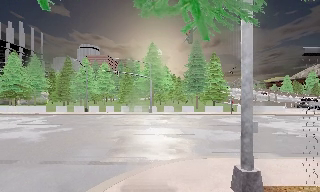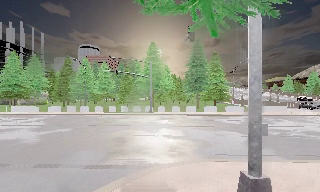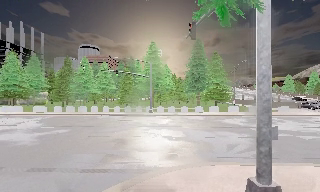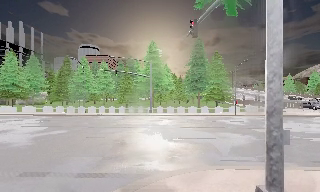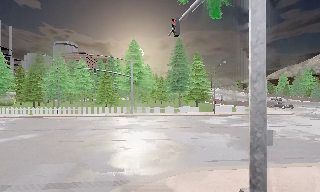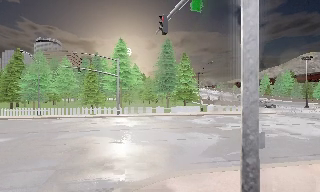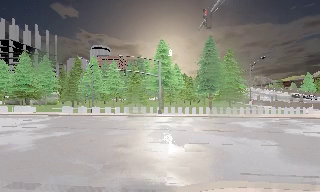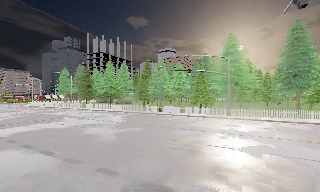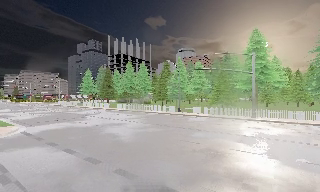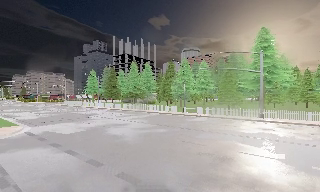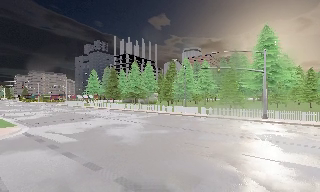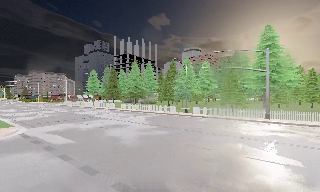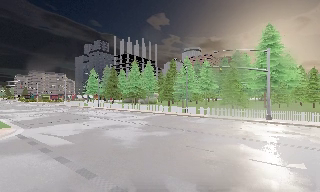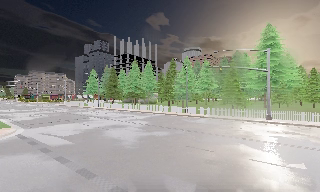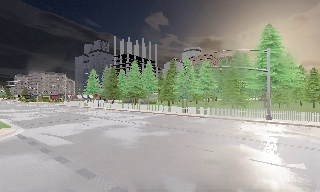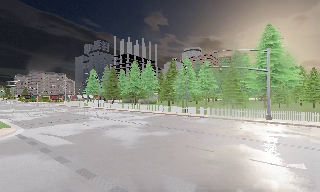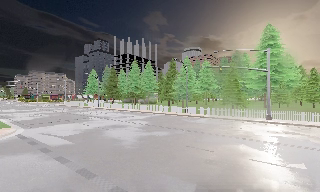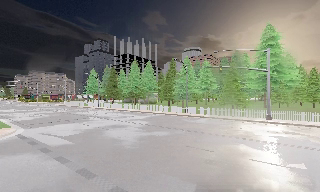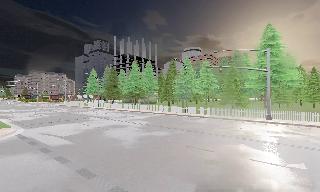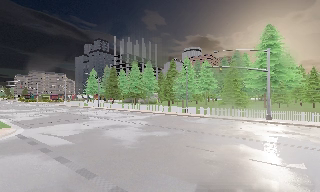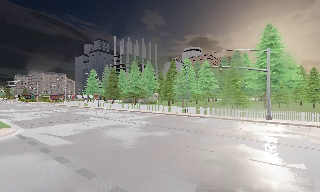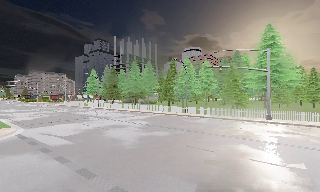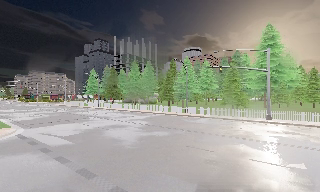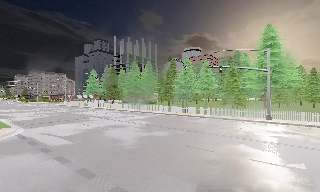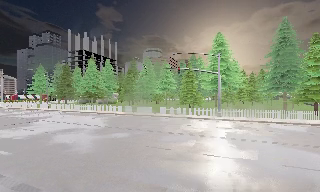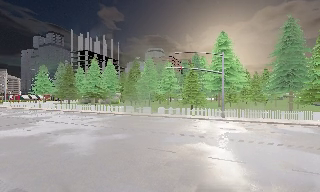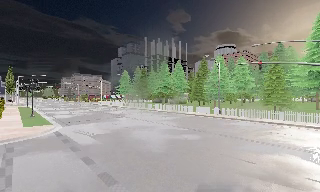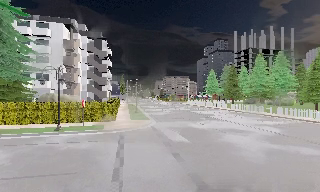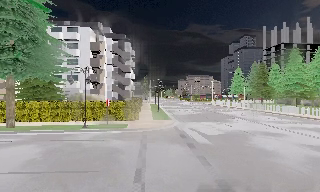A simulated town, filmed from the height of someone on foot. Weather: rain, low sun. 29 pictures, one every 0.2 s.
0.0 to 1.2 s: The camera travels forward, about 2 m, so what stands in front looms larger.
1.2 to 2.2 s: The camera pans to its left, which is counterclockwise from overhead, by about 30 degrees. It travels forward, about 1.5 m.
2.2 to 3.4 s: The camera shifts only a little, or ends up much as it began.
3.4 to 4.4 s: The camera keeps its place and its aim.
4.4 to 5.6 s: The camera pans to its left, which is counterclockwise from overhead, by about 50 degrees. It travels forward, about 1.5 m. It gains speed.
The film runs forward here.
